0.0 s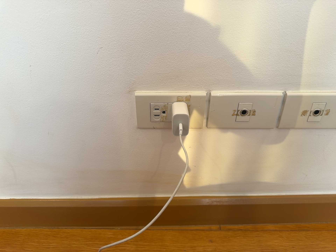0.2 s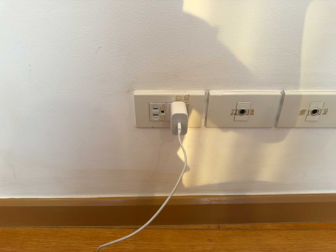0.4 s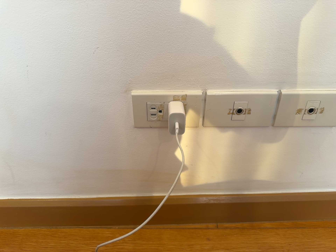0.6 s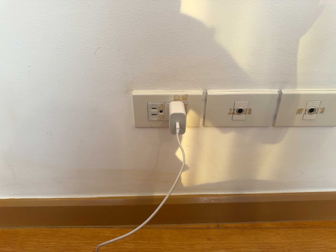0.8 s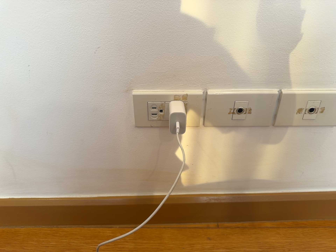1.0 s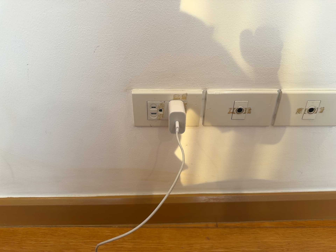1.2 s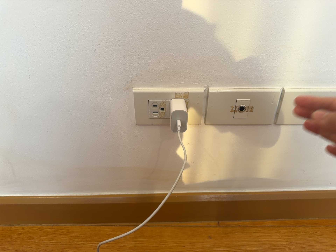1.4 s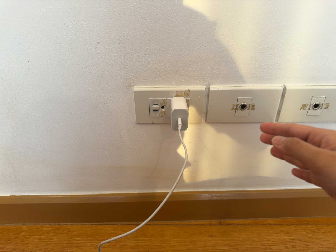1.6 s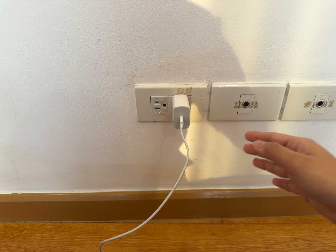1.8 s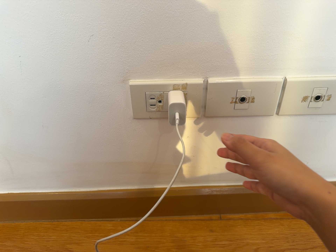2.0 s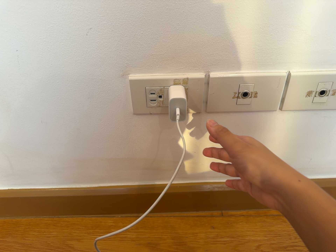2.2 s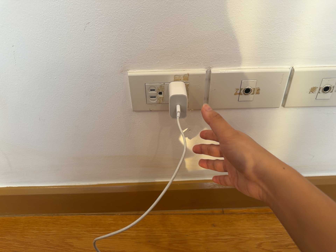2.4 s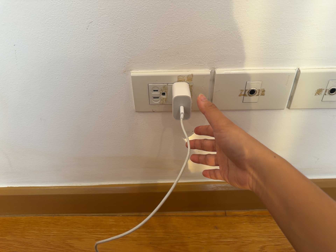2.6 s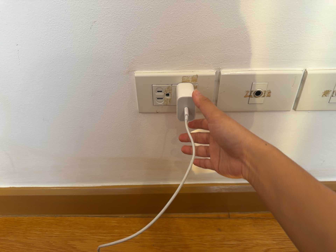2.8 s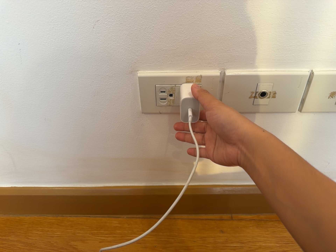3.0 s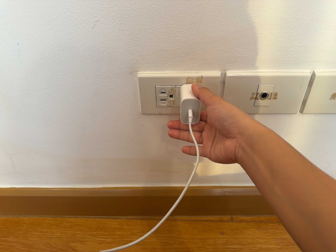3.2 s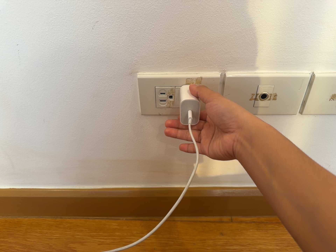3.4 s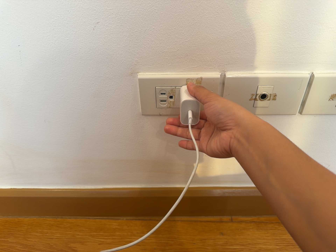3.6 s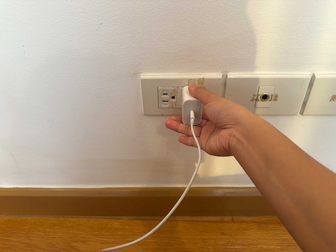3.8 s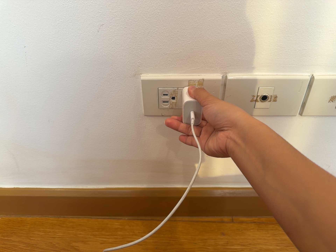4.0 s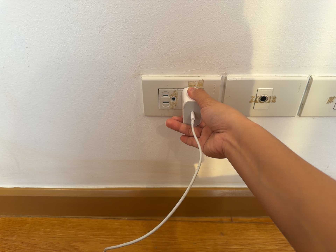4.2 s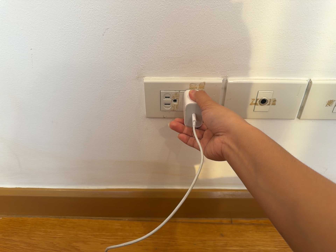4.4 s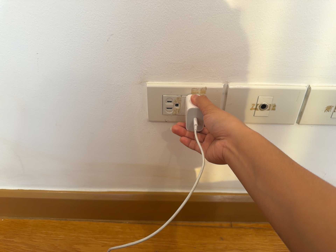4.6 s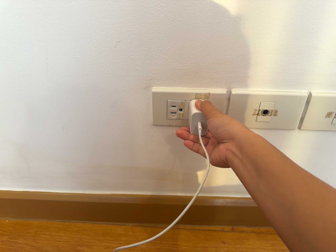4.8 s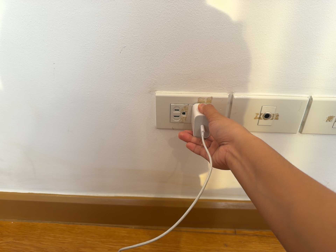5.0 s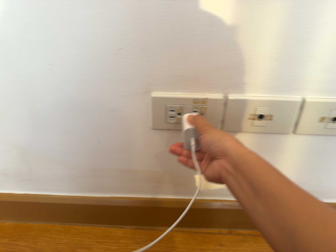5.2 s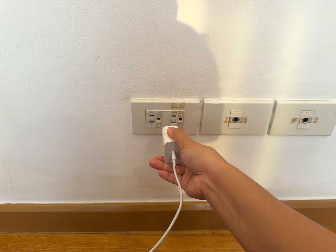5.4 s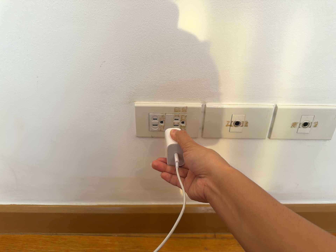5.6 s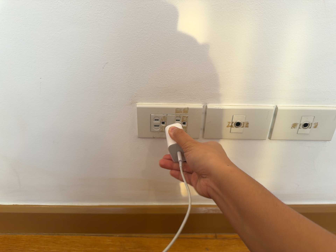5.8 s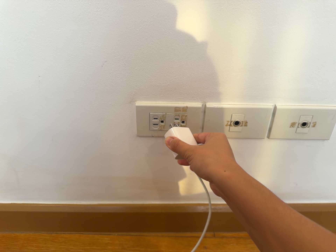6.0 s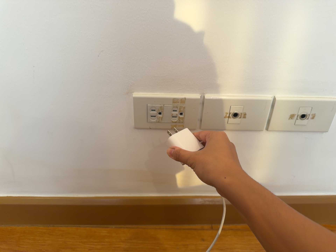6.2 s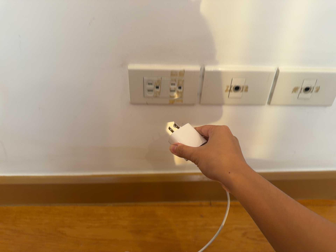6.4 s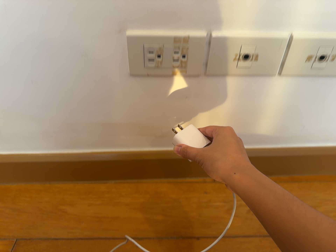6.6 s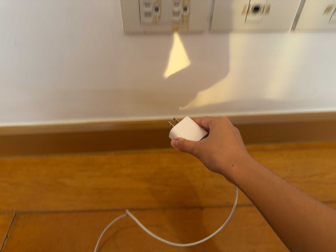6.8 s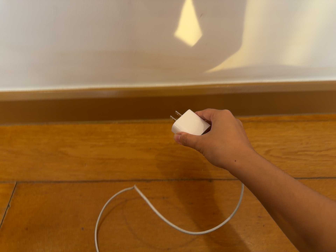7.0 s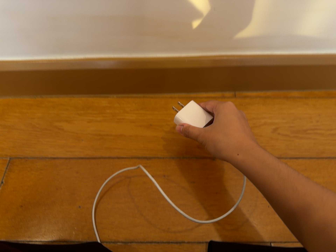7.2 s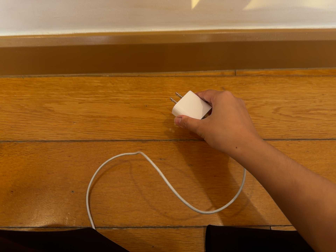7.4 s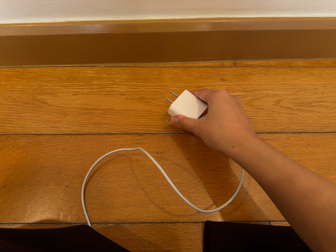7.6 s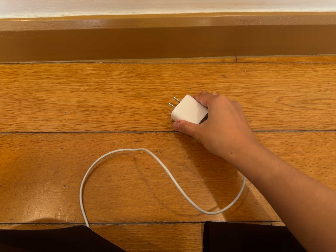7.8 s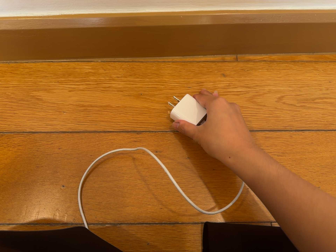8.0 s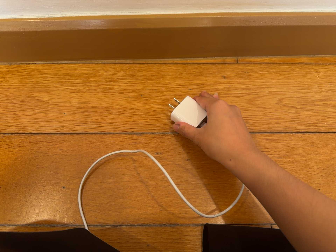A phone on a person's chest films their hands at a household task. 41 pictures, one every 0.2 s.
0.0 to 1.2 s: The camera keeps its place and its aim.
1.2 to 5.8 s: The camera shifts only a little, or ends up much as it began.
5.8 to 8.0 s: The camera travels forward, about 20 cm. Its aim tips toward the bottom of its view by about 35 degrees, and the scene shifts upward.
The film runs forward here.
